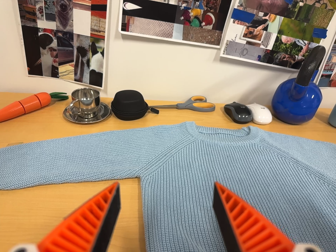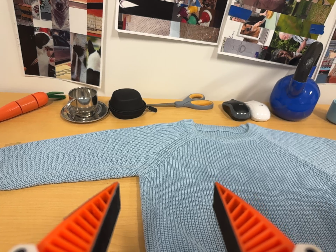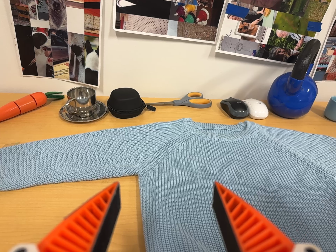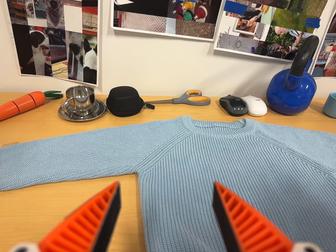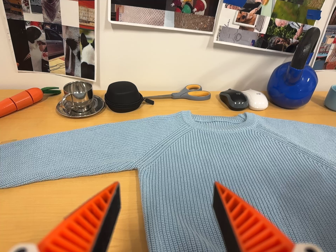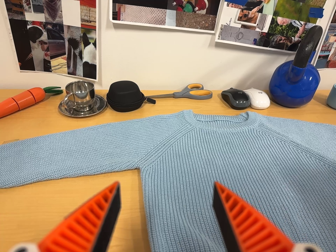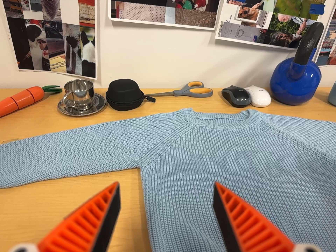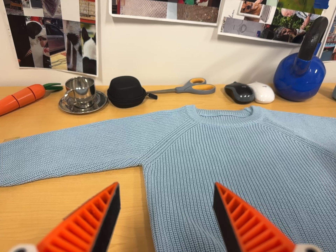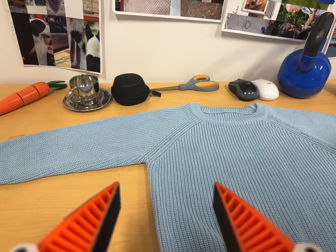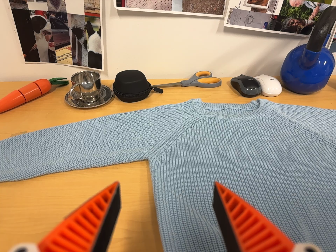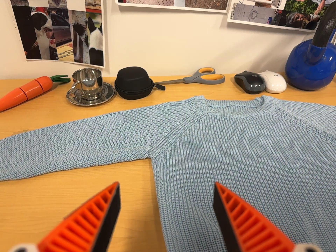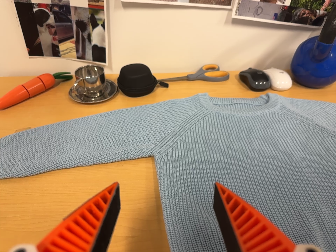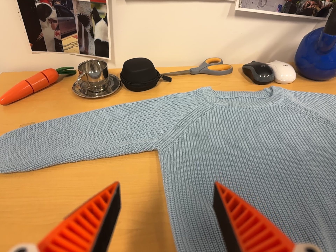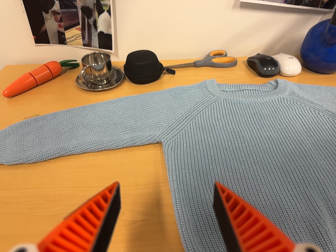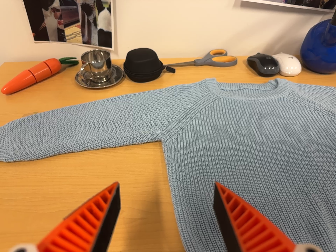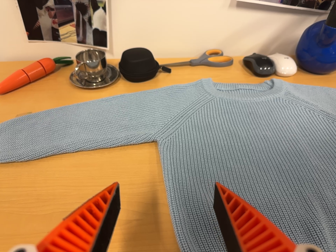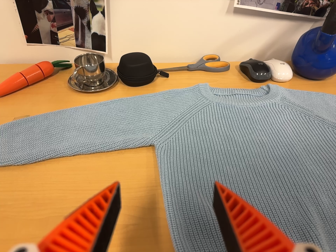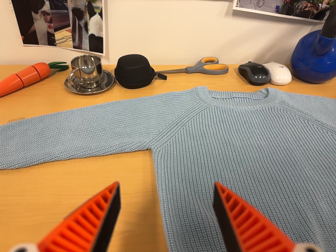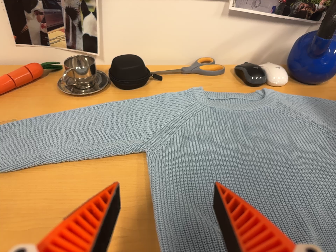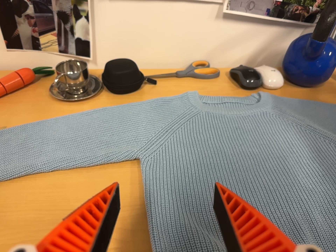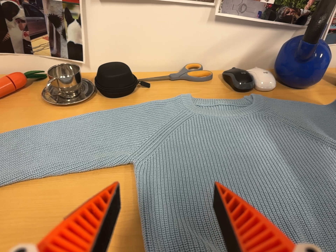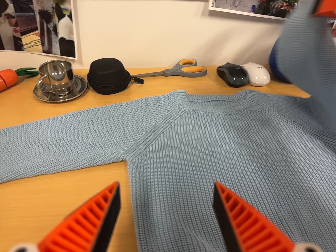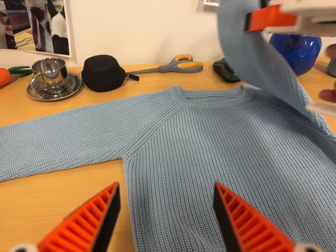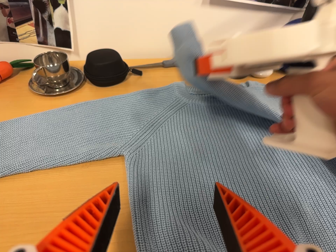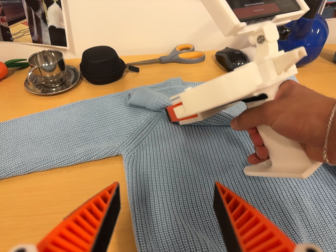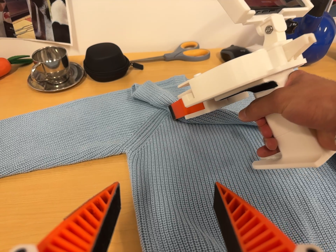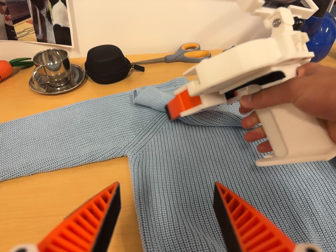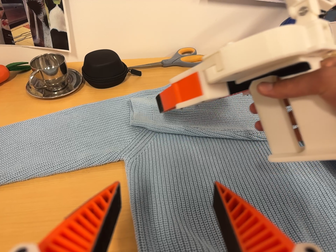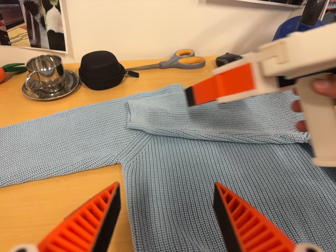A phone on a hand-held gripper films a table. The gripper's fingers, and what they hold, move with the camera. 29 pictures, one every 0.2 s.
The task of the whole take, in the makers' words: right arm across.
0.0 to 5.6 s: The camera travels forward, about 9 cm, so what stands in front looms larger. Its aim tips toward the bottom of its view by about 10 degrees, and the scene shifts upward.
The film runs forward here.
